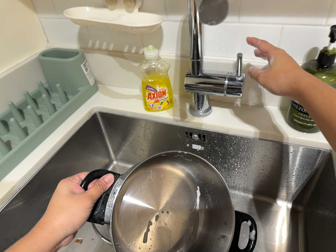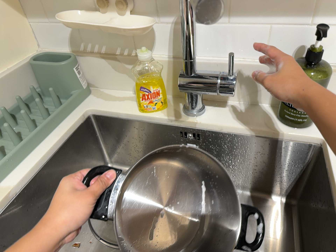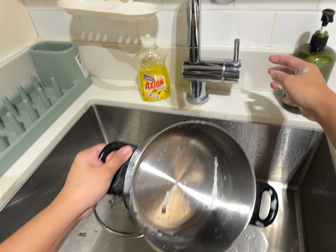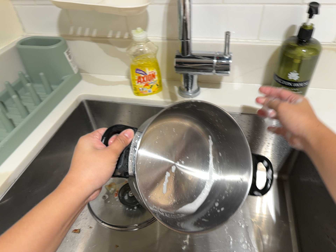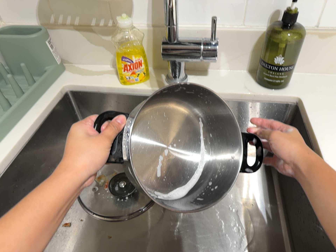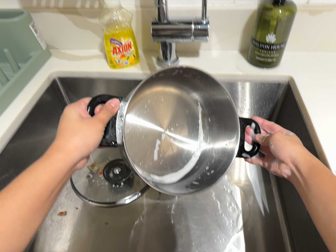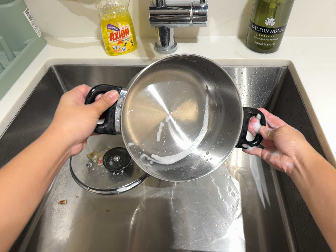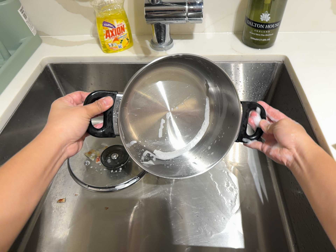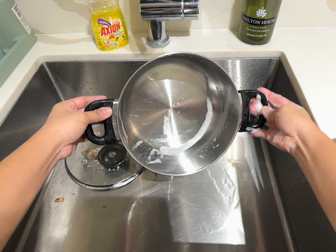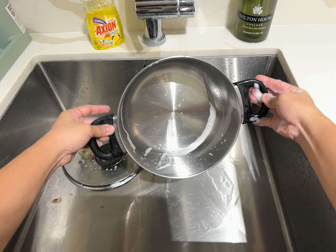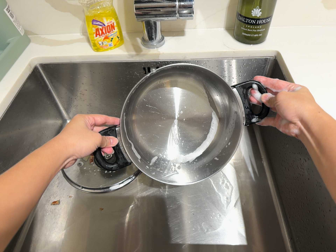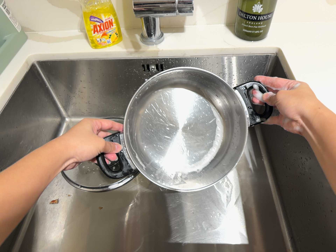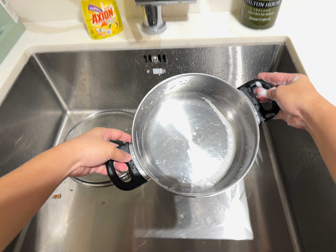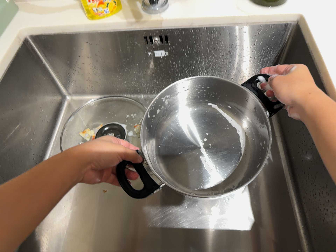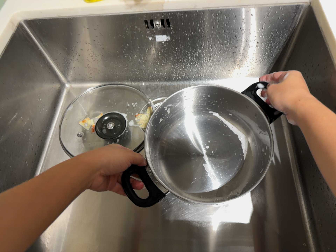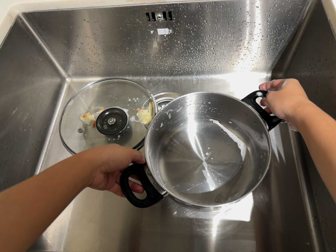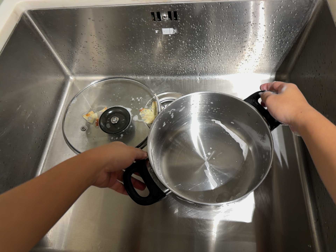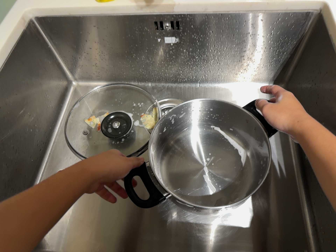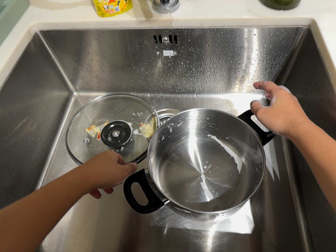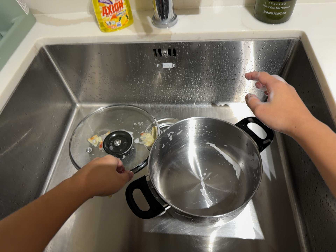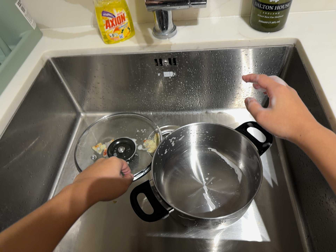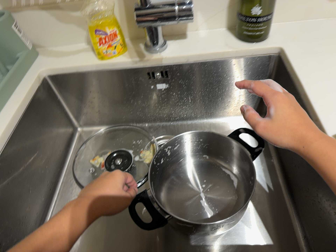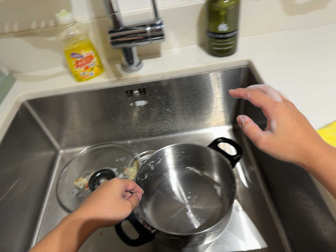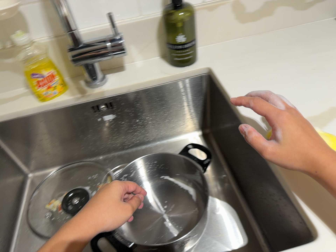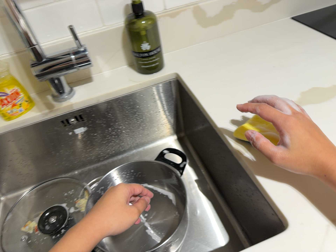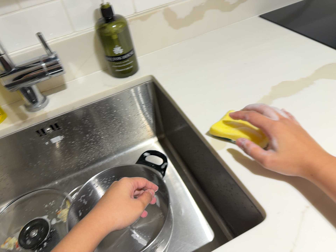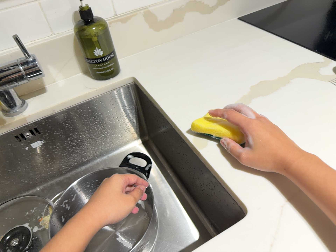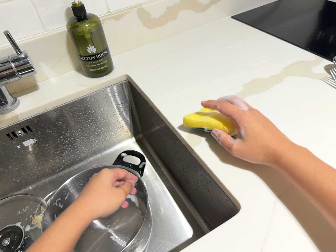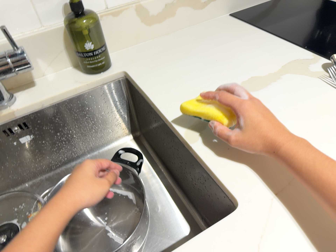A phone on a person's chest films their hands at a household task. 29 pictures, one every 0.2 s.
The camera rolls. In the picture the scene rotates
counterclockwise.
The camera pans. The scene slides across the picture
to the left.
0.0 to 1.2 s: The camera pans to its right by about 15 degrees. It travels toward the bottom of its view and to its left, about 10 cm, so close, fixed things drift upward. It rolls about its line of sight by about 10 degrees, and the scene rotates counterclockwise.
1.2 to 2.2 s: The camera shifts only a little, or ends up much as it began.
2.2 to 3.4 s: The camera travels forward, about 6 cm, so what stands in front looms larger. Its aim tips toward the bottom of its view by about 10 degrees, and the scene shifts upward.
3.4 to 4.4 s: The camera travels backward, about 9 cm, so what stands in front gets smaller. Its aim tips toward the top of its view by about 15 degrees, and the scene shifts downward. It rolls about its line of sight by about 10 degrees, and the scene rotates counterclockwise.
4.4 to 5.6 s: The camera swings to its right by about 20 degrees, and the scene slides to the left. It rolls about its line of sight by about 15 degrees, and the scene rotates counterclockwise.
The film runs backward here.
